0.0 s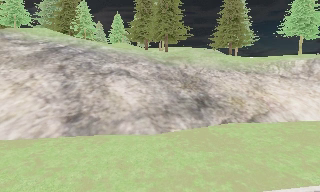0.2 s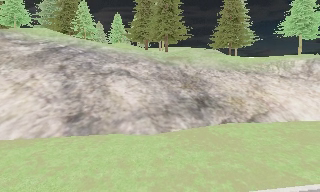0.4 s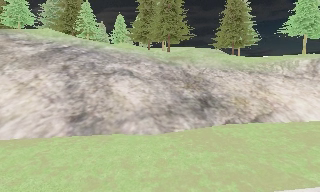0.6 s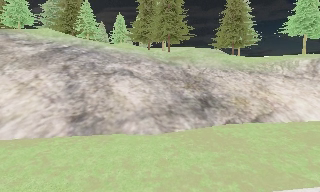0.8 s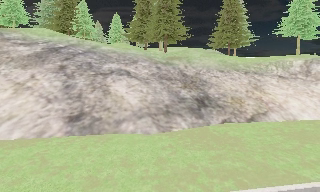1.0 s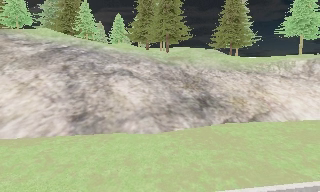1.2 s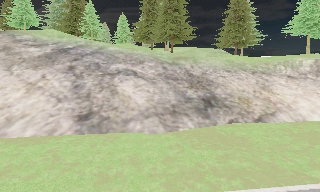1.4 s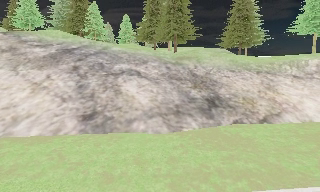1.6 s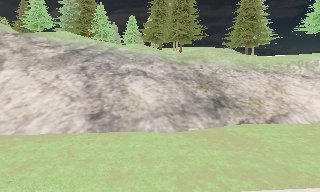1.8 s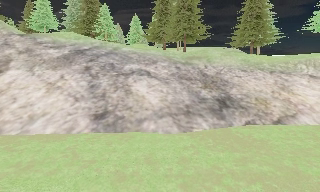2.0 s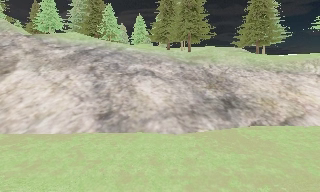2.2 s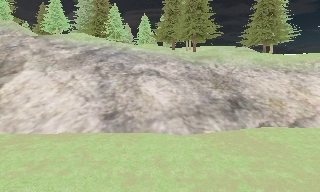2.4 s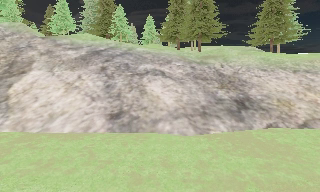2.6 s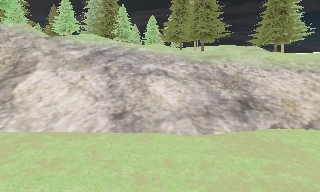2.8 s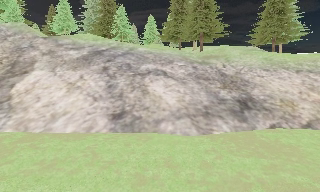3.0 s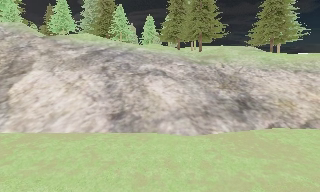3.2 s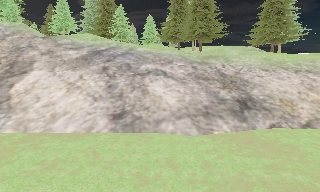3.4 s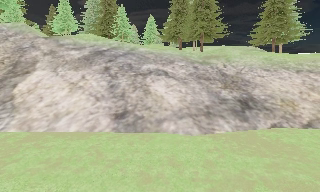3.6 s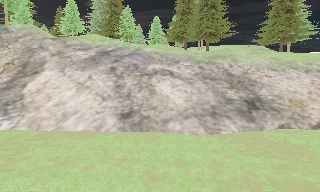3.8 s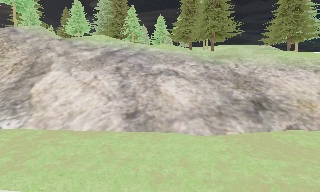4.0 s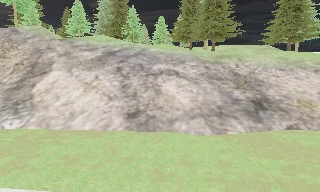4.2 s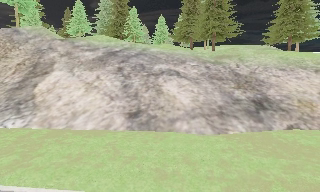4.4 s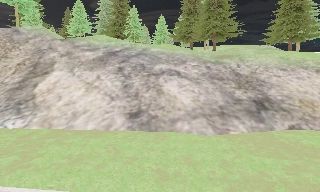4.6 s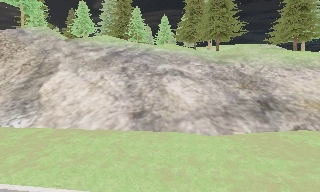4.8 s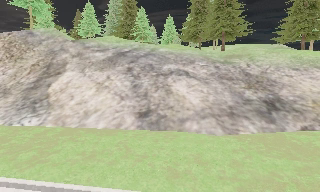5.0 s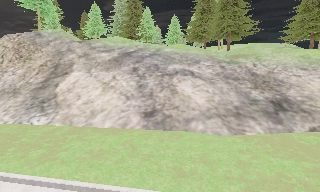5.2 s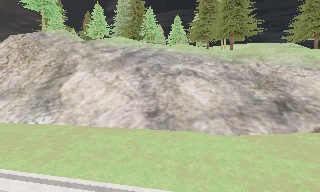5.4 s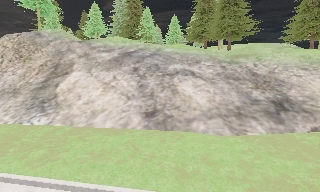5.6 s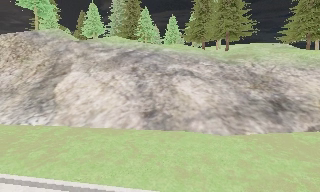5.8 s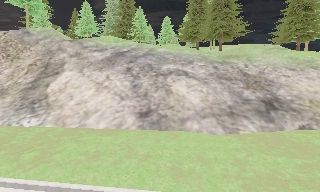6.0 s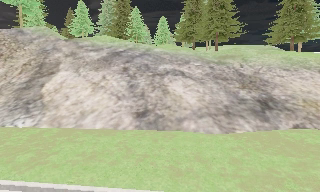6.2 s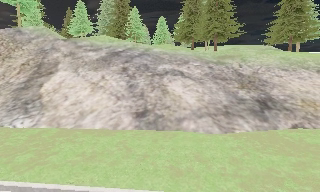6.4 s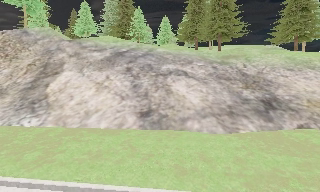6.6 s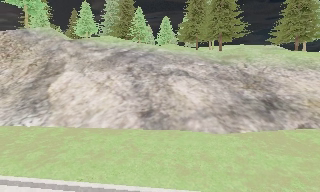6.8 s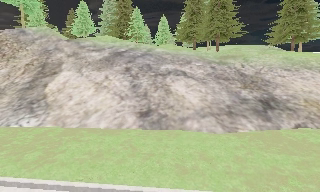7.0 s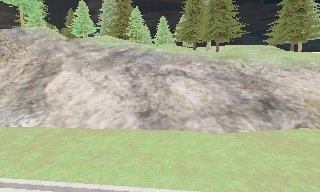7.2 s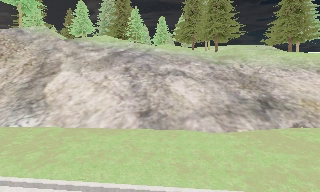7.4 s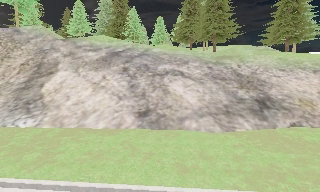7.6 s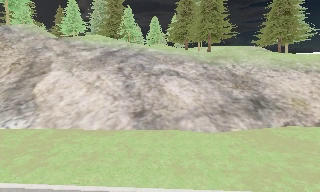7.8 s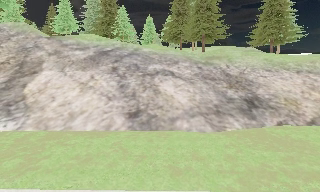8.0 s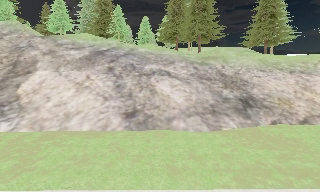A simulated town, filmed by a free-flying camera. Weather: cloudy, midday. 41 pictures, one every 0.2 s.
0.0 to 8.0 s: The camera travels to its left, about 2 m, so close, fixed things drift to the right.
The film runs backward here.
